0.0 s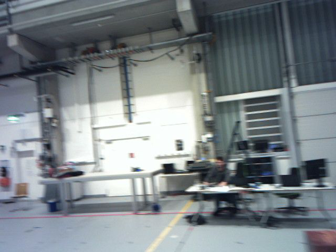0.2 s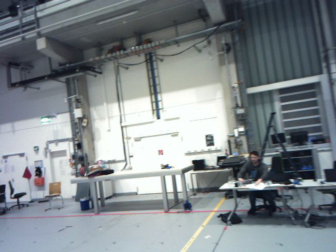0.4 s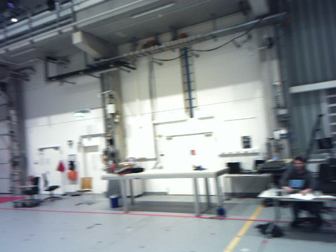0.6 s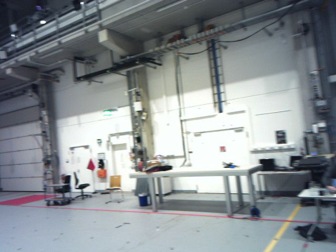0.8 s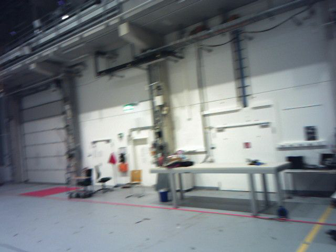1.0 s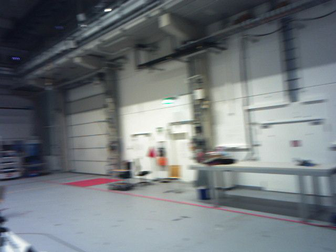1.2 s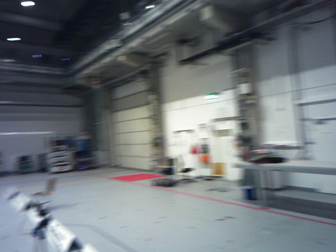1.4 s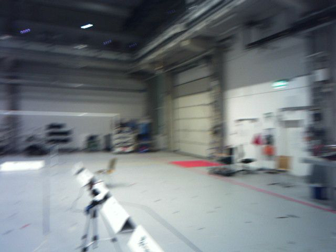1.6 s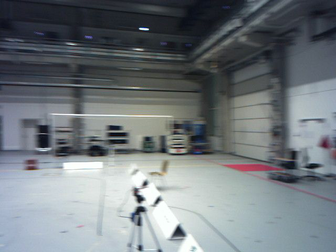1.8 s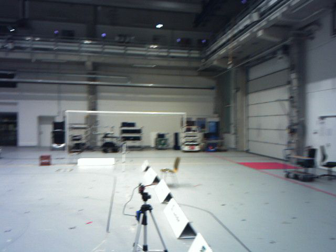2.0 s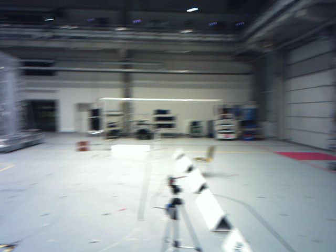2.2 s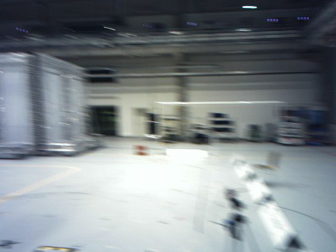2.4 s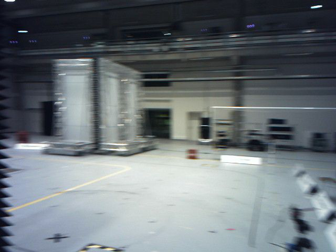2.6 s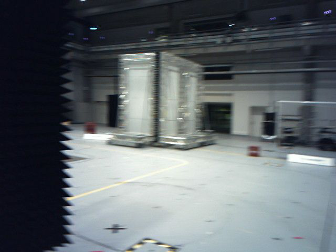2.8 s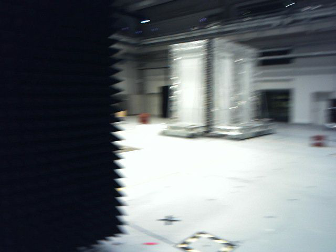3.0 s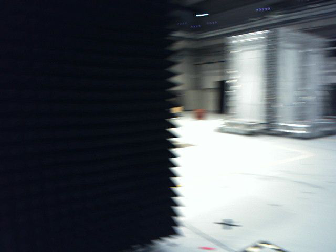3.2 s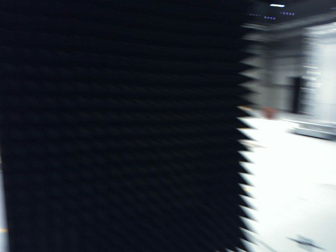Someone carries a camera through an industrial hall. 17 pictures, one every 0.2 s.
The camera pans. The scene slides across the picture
to the right.
The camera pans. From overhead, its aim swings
counterclockwise.
0.0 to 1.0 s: The scene slides to the right, as the camera pans about 30 degrees to its left. It travels forward, about 1.6 m. It loses speed.
1.0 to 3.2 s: The scene slides to the right, as the camera pans about 110 degrees to its left. It travels forward, about 2.2 m. Its aim tips downward by about 10 degrees, and the scene shifts upward.
The film runs forward here.
